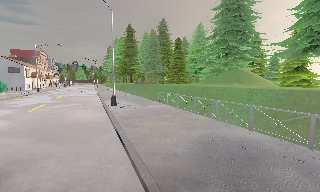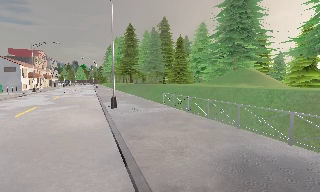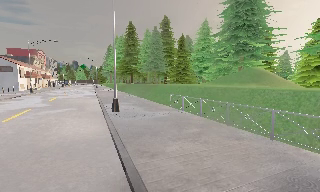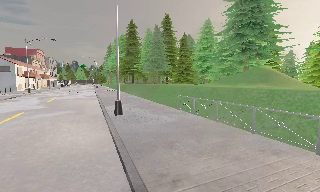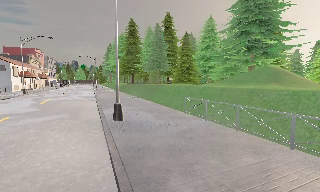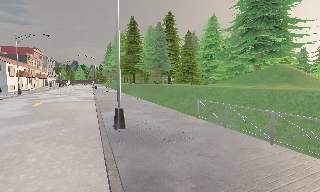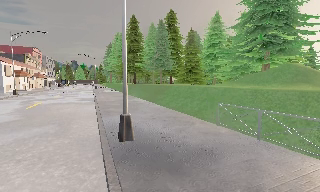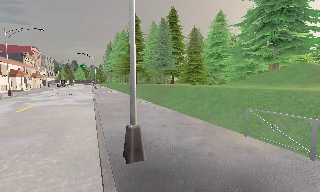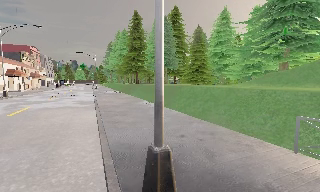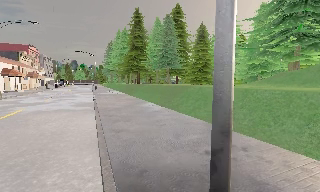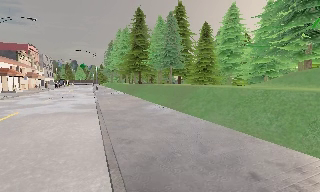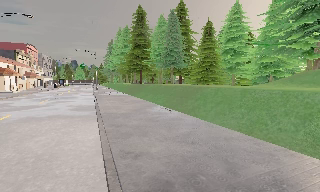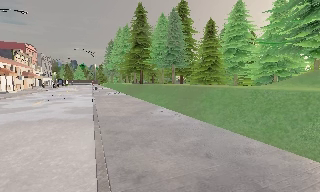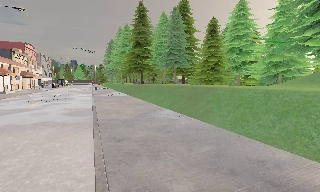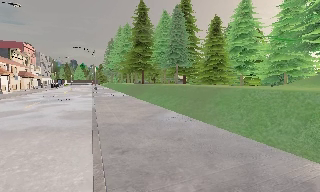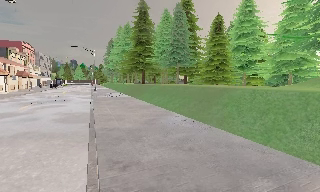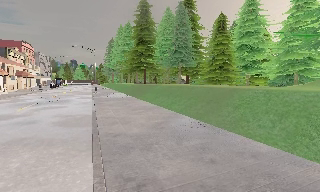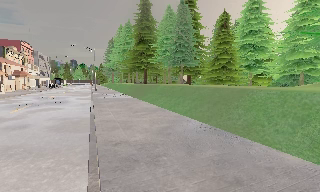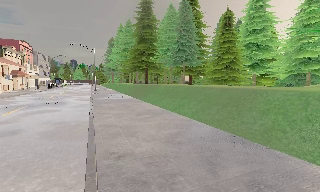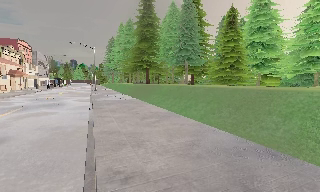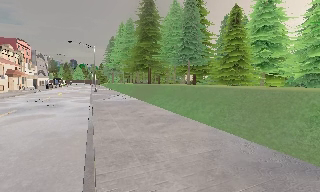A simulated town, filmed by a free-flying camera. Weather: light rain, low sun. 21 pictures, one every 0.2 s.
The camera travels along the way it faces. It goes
forward.
0.0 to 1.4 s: The camera travels forward, about 8 m, so what stands in front looms larger.
1.4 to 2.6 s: The camera travels forward and to its left, about 6 m, so what stands in front looms larger. It loses speed.
2.6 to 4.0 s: The camera travels forward, about 5 m, so what stands in front looms larger.
The film runs forward here.
